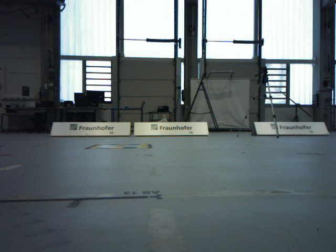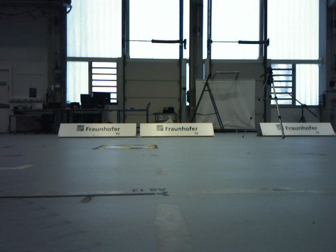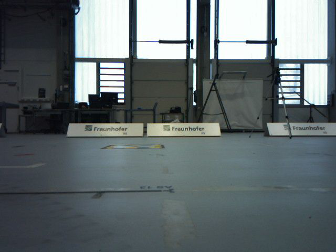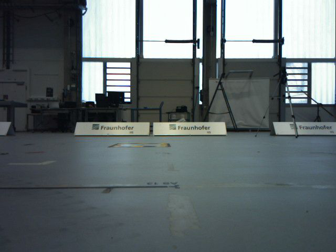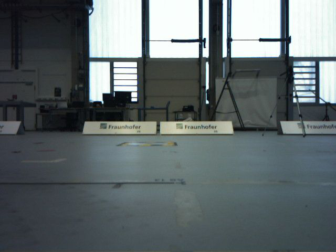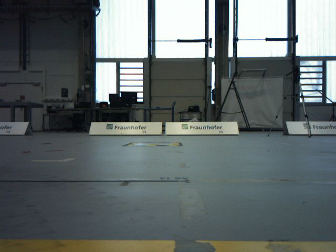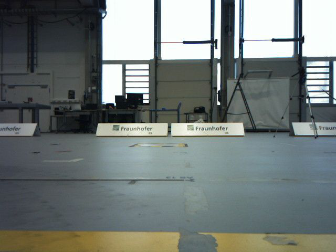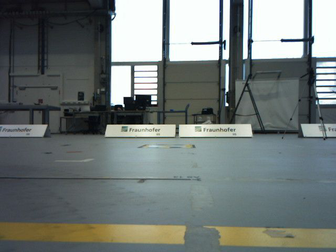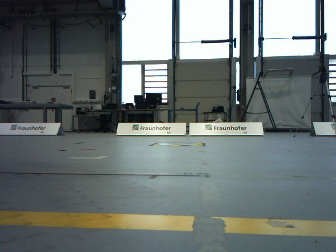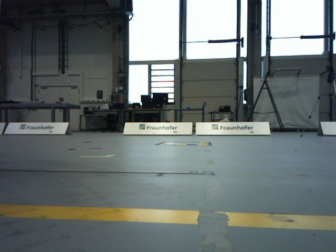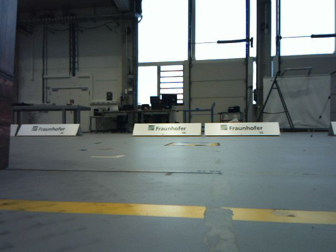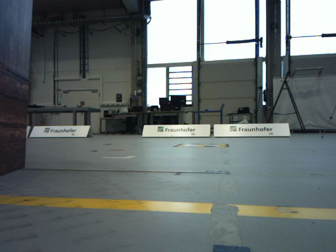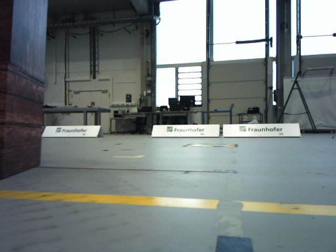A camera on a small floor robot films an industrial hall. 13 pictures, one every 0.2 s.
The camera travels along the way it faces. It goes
backward.
0.0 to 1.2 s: The camera travels backward, about 0.2 m, so what stands in front gets smaller.
1.2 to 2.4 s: The camera pans to its left, which is counterclockwise from overhead, by about 10 degrees. It travels backward, about 0.2 m, so what stands in front gets smaller.
The film runs backward here.
